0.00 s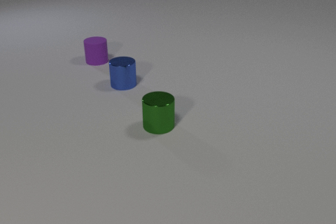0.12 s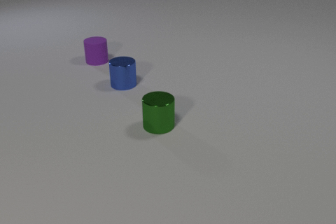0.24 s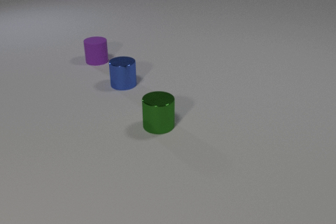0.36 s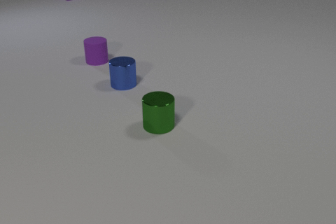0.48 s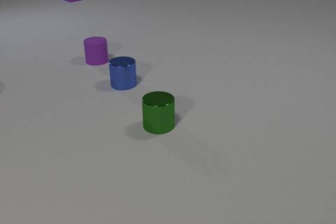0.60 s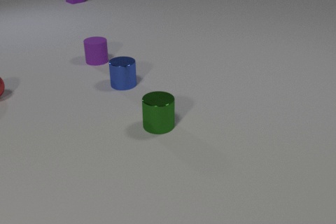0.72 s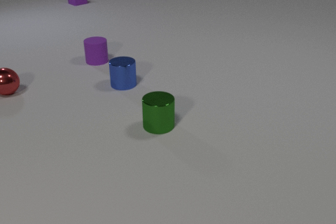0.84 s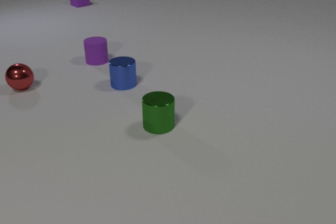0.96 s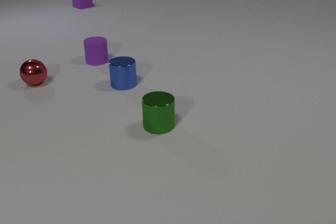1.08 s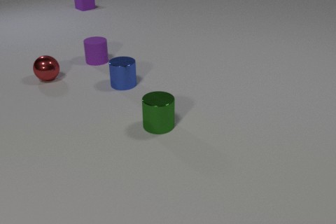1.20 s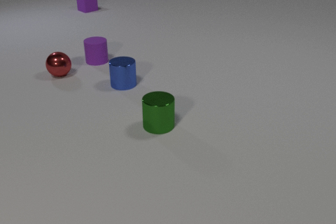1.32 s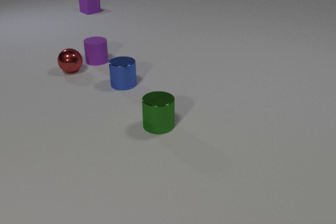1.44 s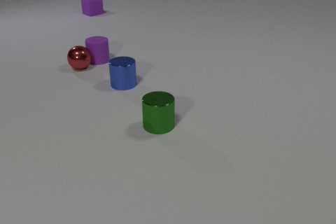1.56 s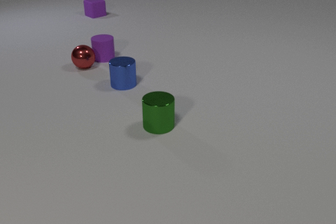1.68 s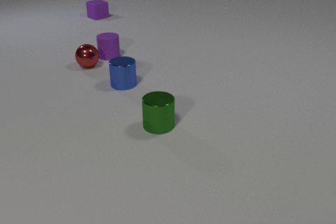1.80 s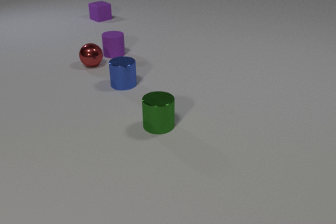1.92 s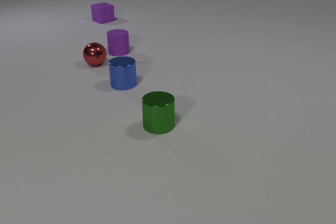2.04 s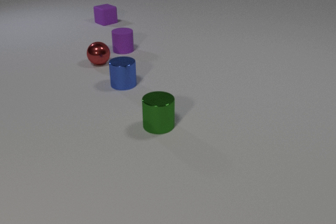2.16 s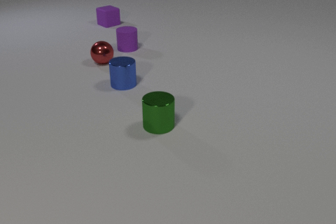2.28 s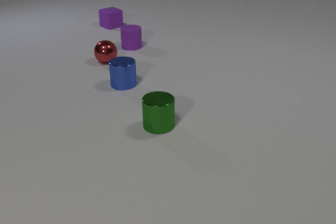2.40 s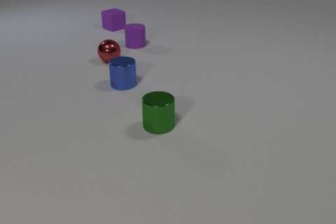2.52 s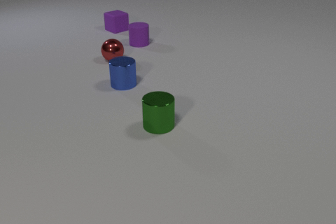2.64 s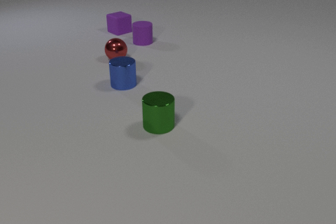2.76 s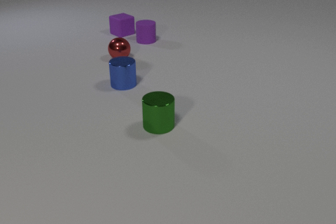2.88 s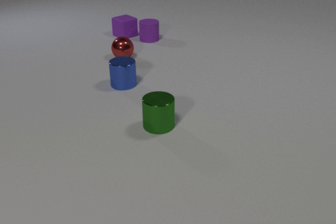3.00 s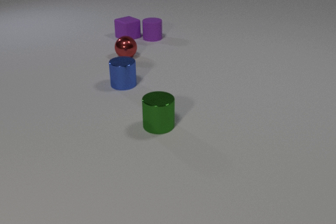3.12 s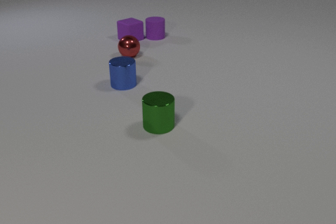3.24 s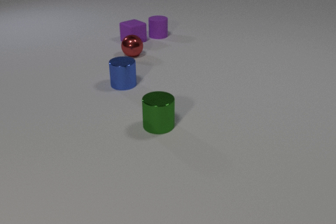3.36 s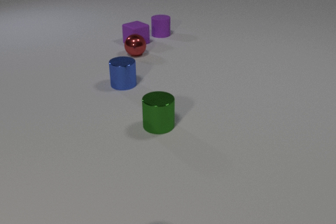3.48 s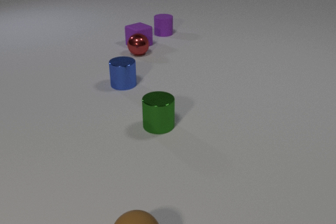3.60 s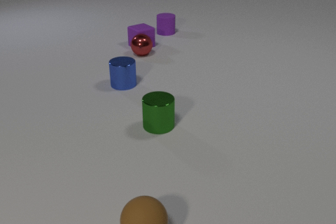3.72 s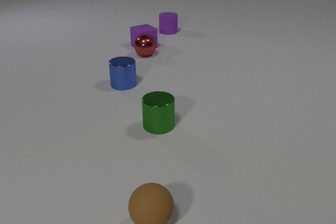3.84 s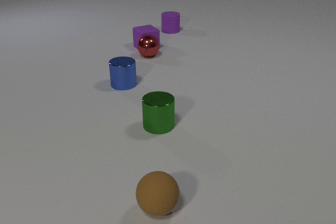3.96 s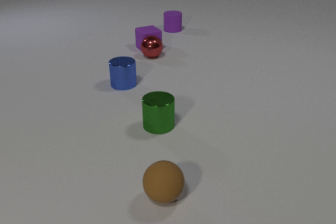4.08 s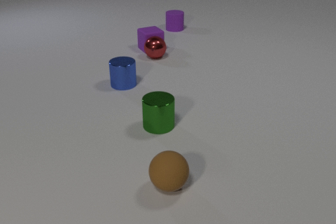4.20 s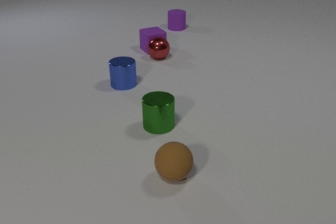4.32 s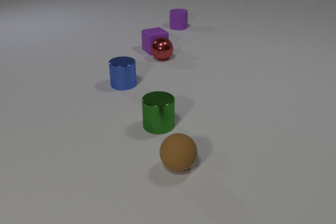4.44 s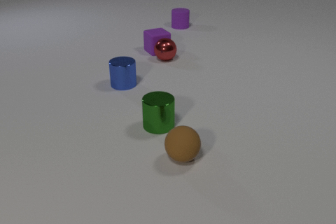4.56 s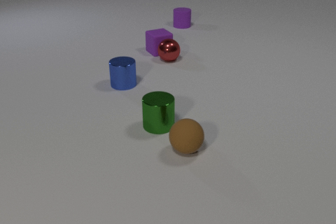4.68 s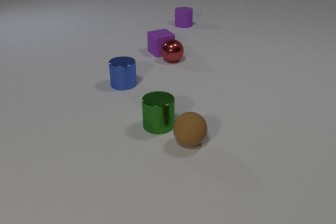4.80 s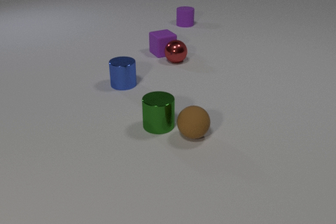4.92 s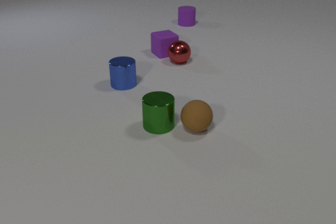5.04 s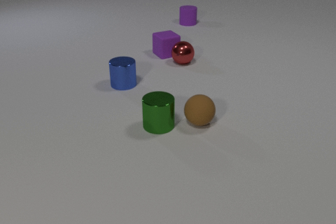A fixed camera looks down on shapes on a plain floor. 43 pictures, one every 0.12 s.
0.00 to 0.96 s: The red metal sphere comes in at the left edge, rolls to the right and away from the camera. The purple rubber cube comes in at the top edge, slides toward the camera.
0.96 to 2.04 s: The red metal sphere rolls to the right and away from the camera. The purple rubber cylinder slides to the right and away from the camera. The purple rubber cube slides toward the camera. The red metal sphere and the purple rubber cylinder collide.
2.04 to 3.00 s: The red metal sphere rolls to the right and away from the camera. The purple rubber cylinder slides away from the camera and to the right. The purple rubber cube slides toward the camera and to the right.
3.00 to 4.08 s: The red metal sphere rolls to the right. The purple rubber cylinder slides away from the camera and to the right. The purple rubber cube slides toward the camera and to the right. The brown rubber sphere comes in at the bottom edge, rolls away from the camera. The red metal sphere and the purple rubber cube collide.
4.08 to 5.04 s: The red metal sphere rolls to the right and toward the camera. The purple rubber cylinder slides away from the camera and to the right. The purple rubber cube slides to the right and toward the camera. The brown rubber sphere rolls away from the camera.
How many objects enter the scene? 3.
What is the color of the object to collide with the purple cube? red.
What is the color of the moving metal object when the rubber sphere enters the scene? red.
